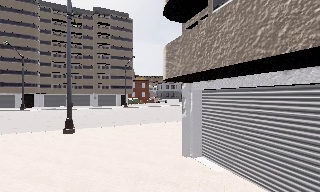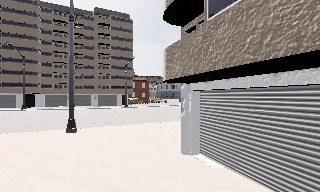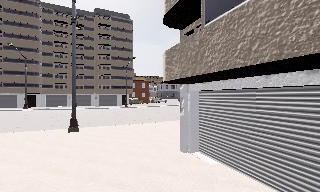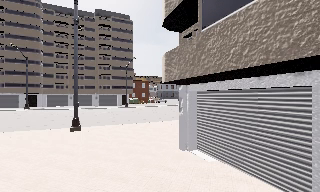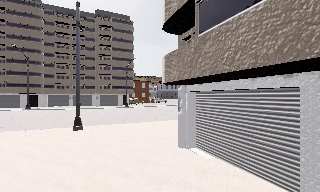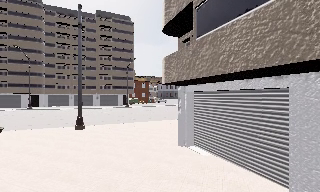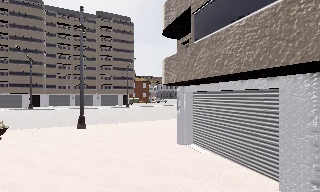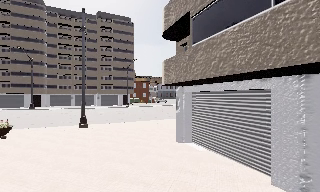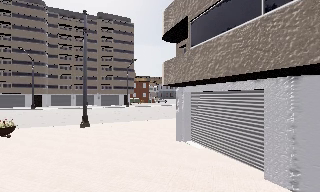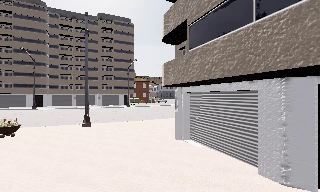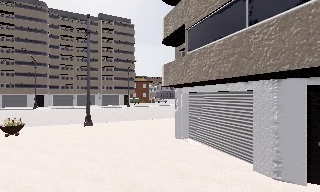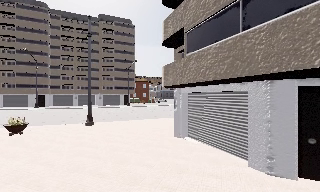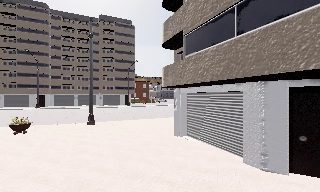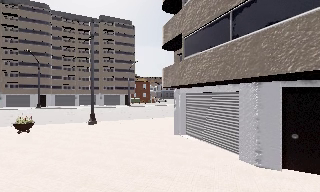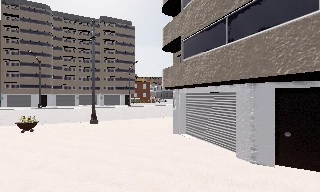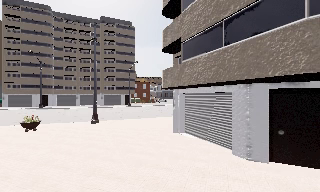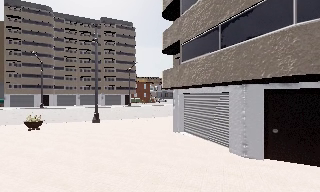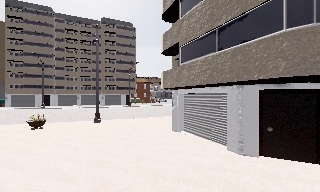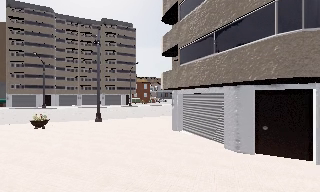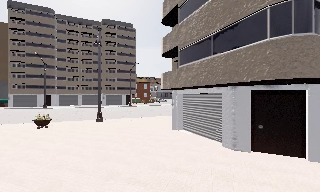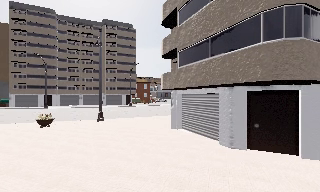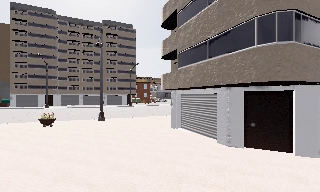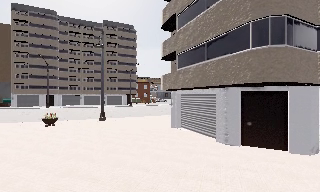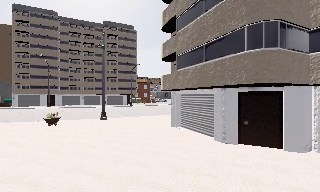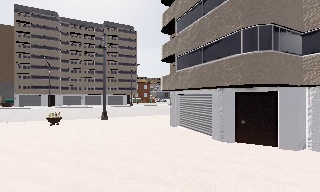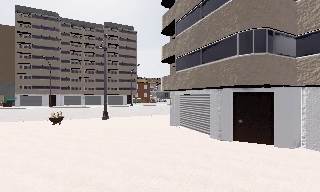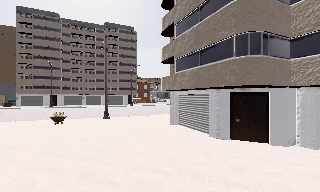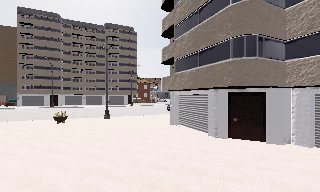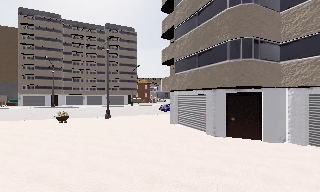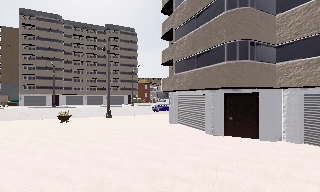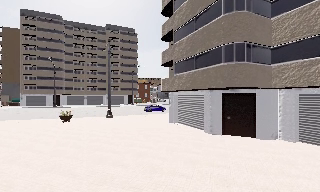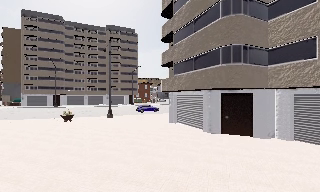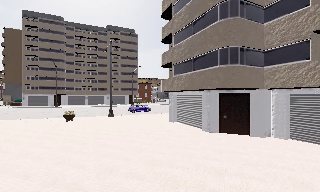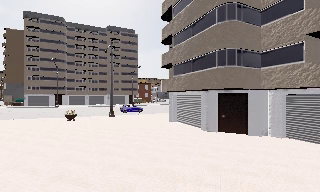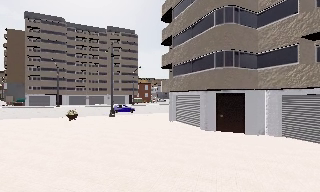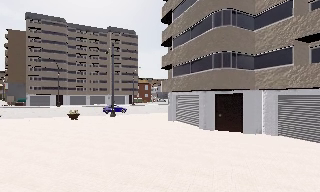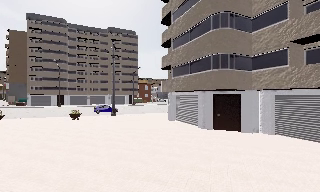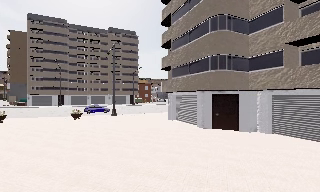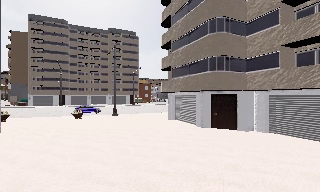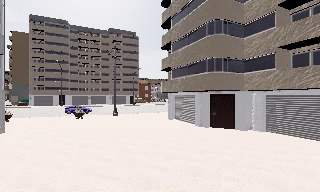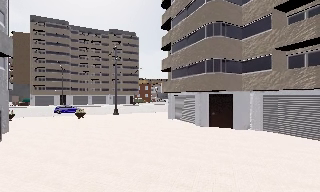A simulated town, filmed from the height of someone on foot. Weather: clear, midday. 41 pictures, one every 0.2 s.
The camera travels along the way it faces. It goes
backward.
0.0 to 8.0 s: The camera travels backward, about 13 m, so what stands in front gets smaller.
The film runs backward here.
